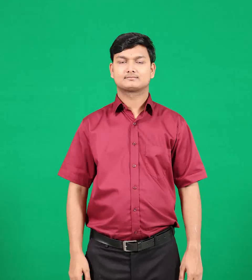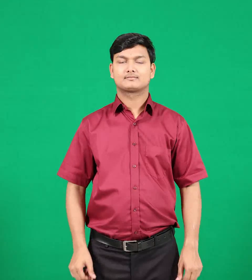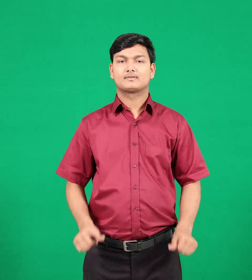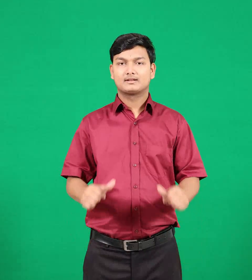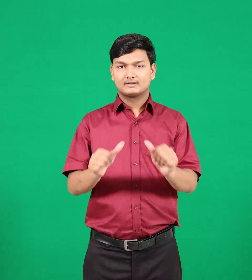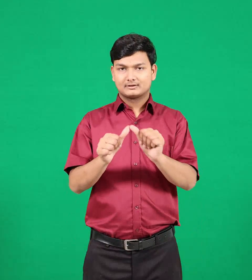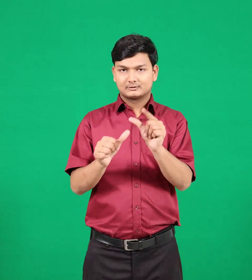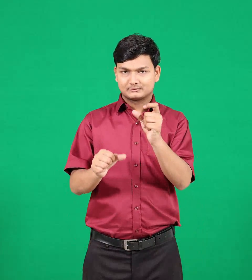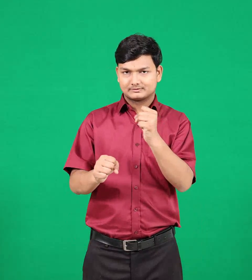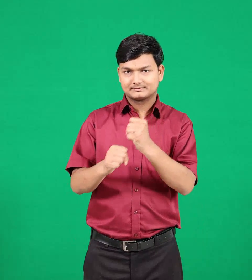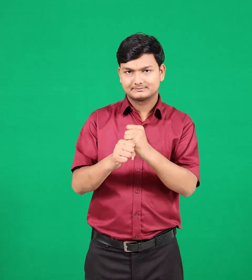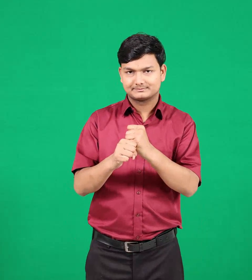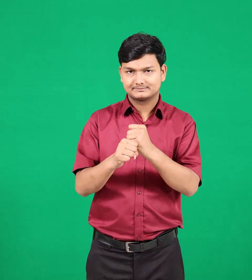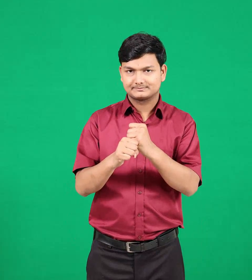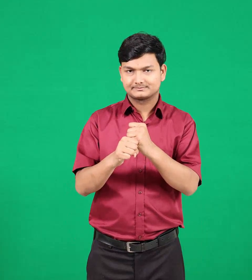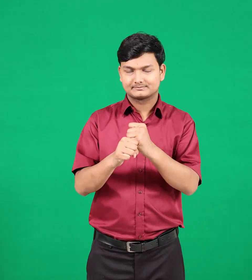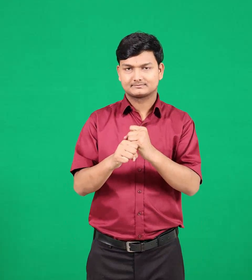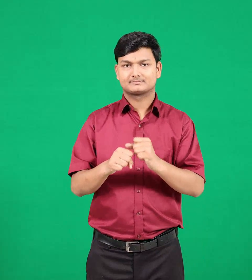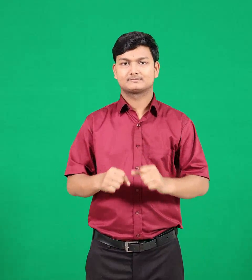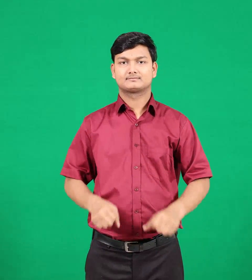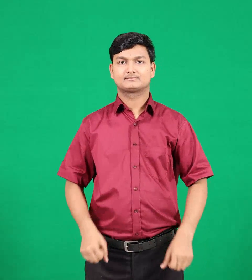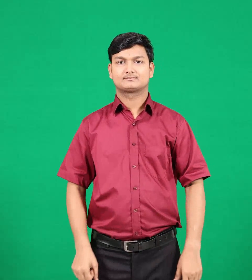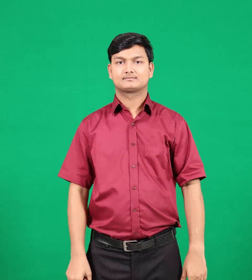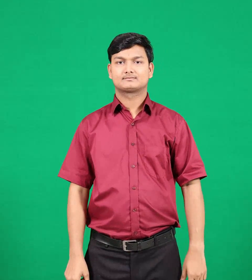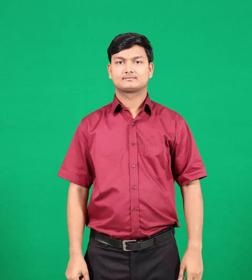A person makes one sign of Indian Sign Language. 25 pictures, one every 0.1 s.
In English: august
